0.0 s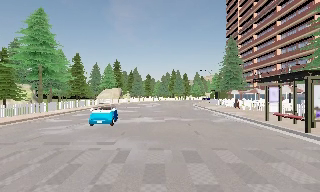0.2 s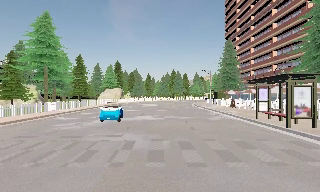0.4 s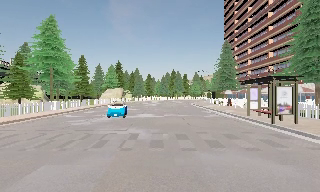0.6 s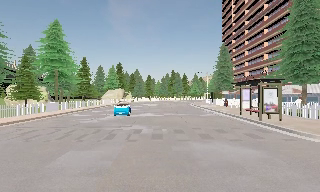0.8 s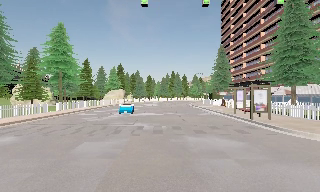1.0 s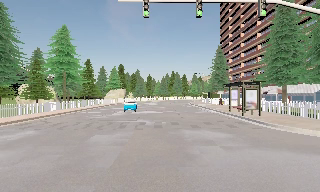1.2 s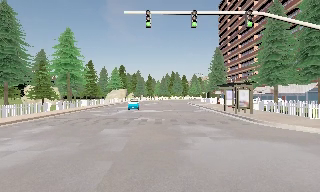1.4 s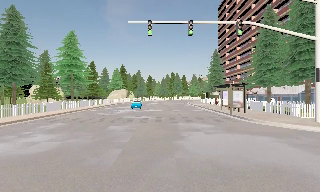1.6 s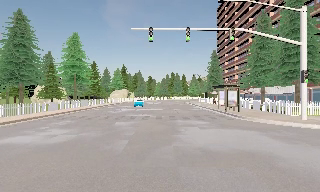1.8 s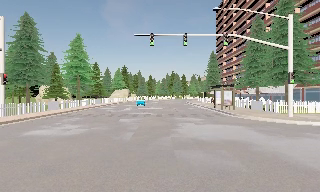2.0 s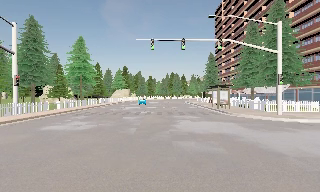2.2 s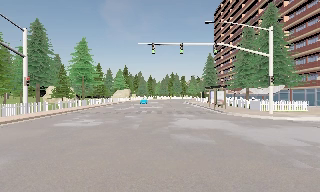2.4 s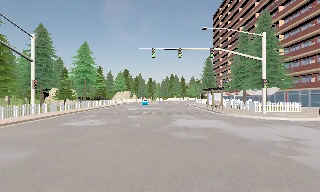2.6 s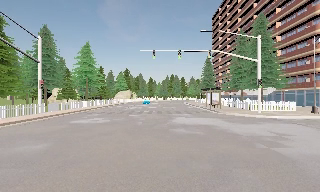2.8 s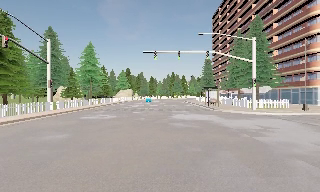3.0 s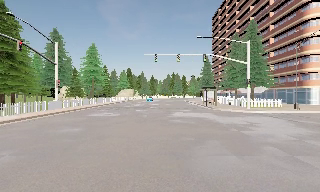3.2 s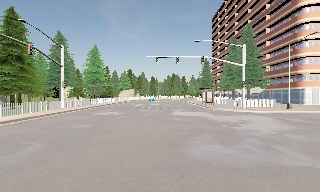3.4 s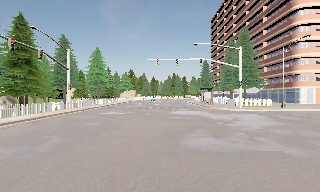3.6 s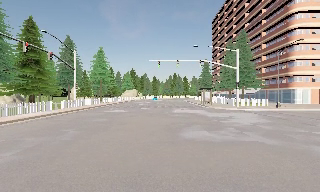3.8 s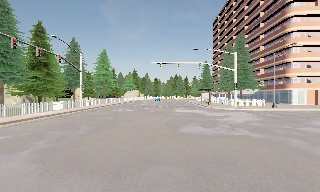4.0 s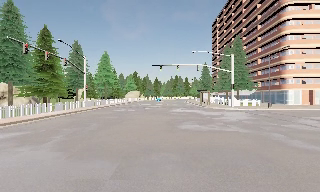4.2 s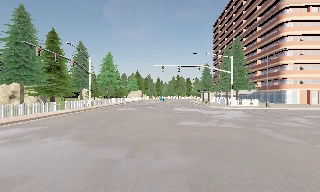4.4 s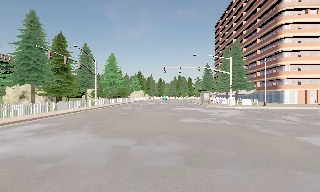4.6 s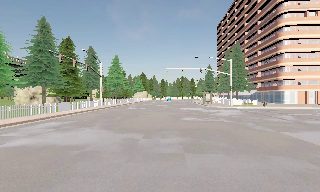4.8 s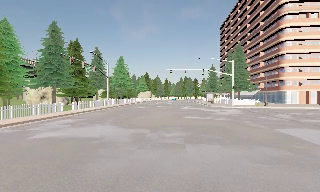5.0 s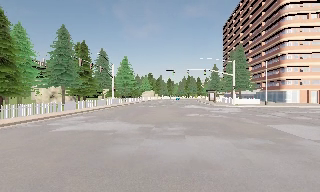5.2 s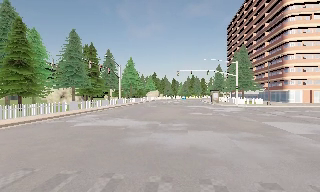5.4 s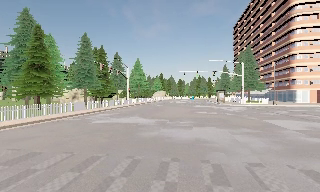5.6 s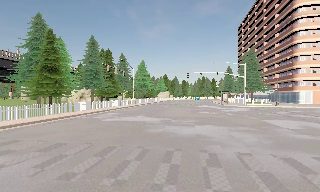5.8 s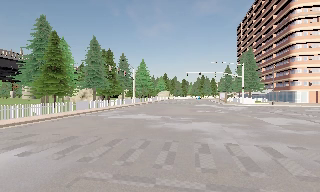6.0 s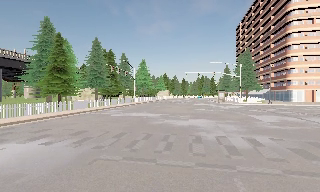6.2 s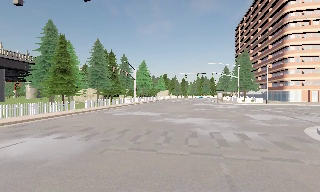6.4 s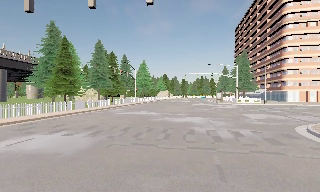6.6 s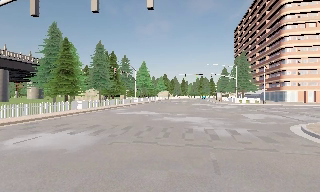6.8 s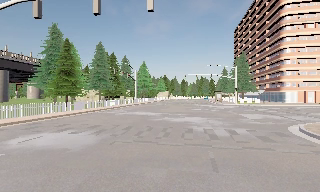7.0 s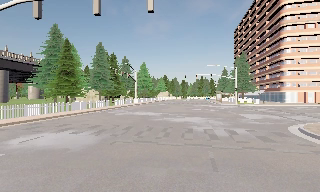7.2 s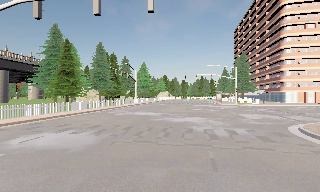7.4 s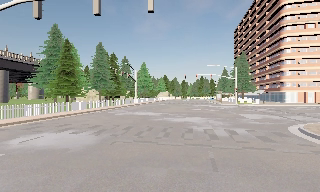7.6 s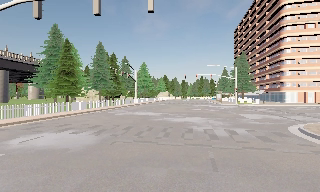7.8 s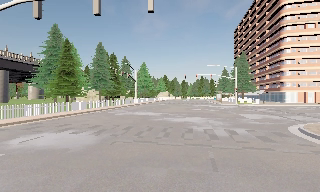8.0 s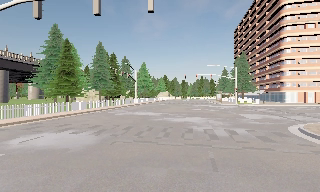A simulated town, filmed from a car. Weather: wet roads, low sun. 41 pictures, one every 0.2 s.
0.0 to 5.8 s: The scene slides to the right, as the camera pans about 10 degrees to its left. It travels backward, about 30 m, so what stands in front gets smaller.
5.8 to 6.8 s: The camera travels backward, about 2.5 m, so what stands in front gets smaller. It loses speed.
6.8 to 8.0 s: The camera keeps its place and its aim.
The film runs backward here.
